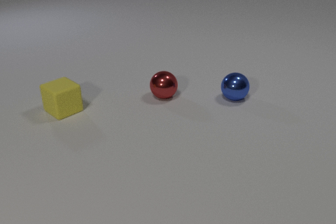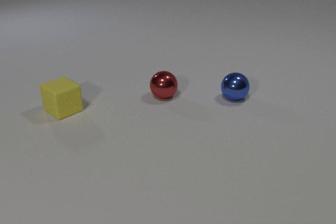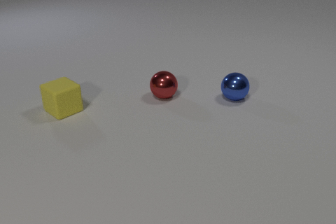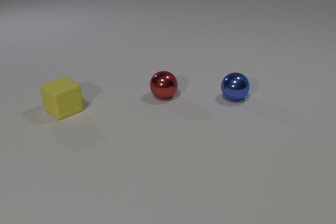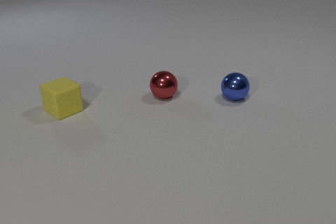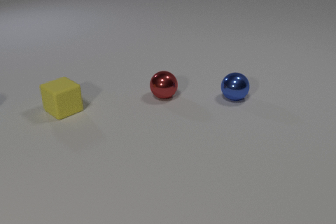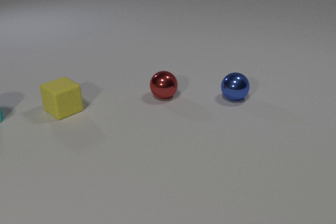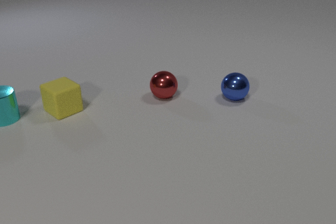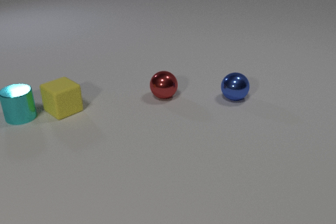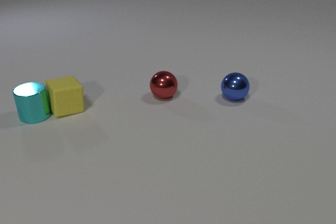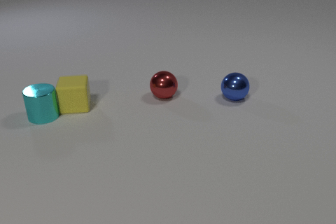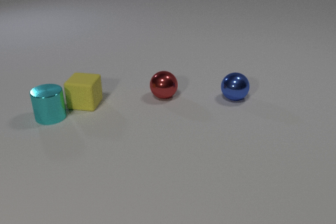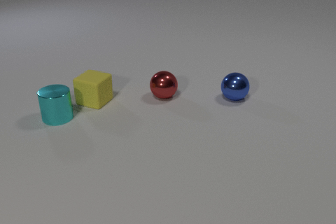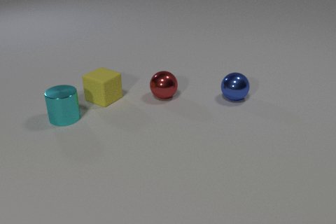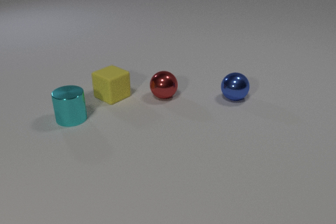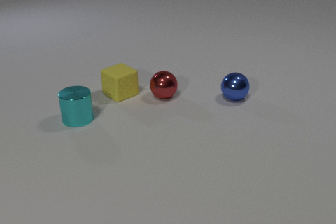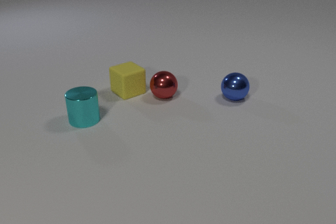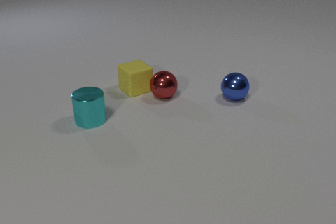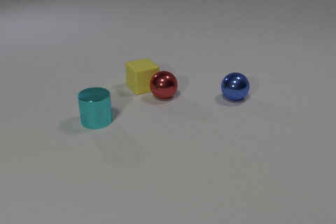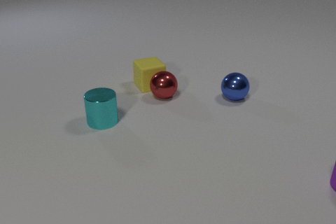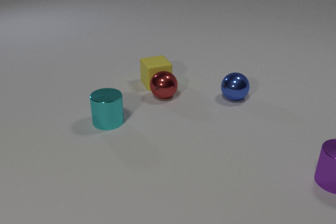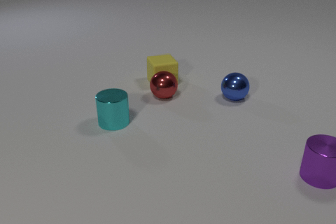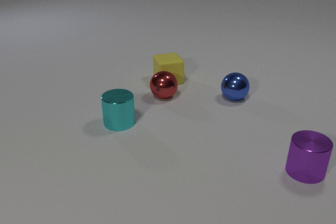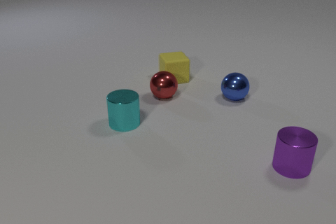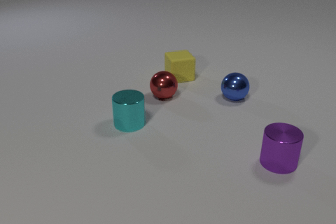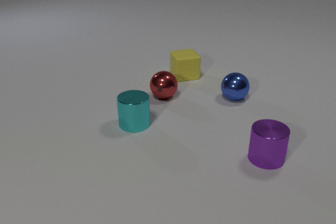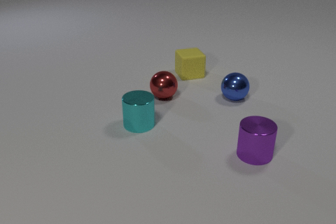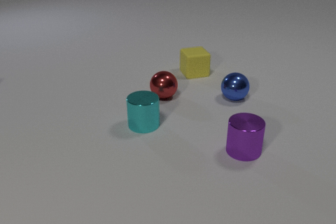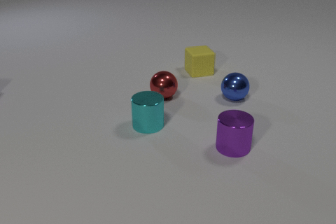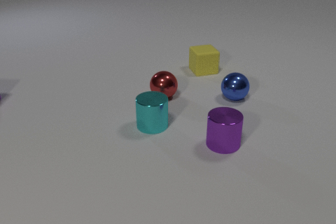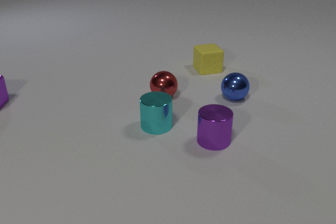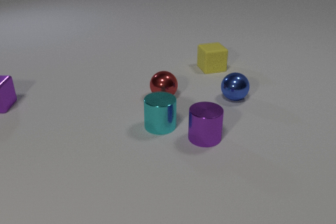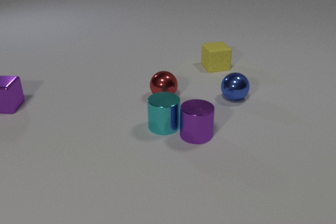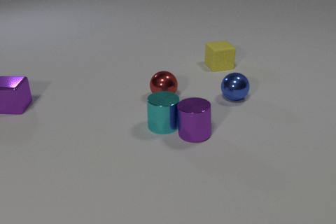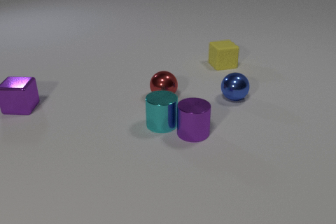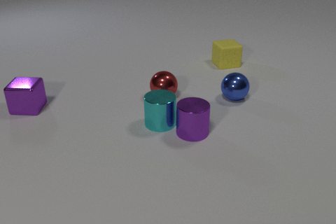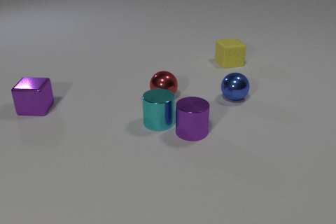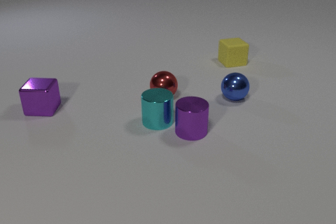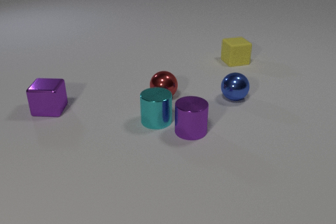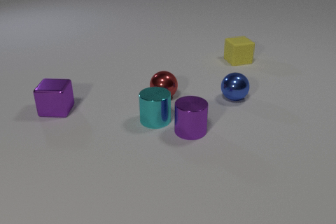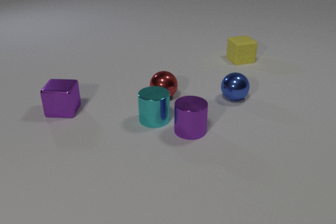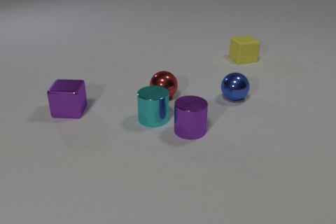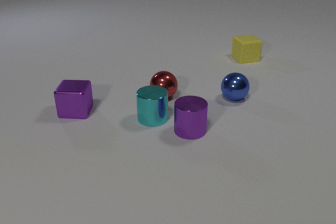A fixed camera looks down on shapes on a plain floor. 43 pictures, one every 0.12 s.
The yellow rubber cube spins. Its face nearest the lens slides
to the left.
The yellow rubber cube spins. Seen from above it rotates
clockwise.
0.00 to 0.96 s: The cyan metal cylinder comes in at the left edge, slides to the right.
0.96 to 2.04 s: The cyan metal cylinder slides to the right. The yellow rubber cube slides to the right and away from the camera, spins so that its near face slides to the left, clockwise seen from above. The cyan metal cylinder and the yellow rubber cube collide.
2.04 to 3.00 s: The cyan metal cylinder slides to the right. The yellow rubber cube slides to the right and away from the camera. The purple metal cylinder comes in at the right edge, slides to the left.
3.00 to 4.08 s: The cyan metal cylinder slides to the right. The yellow rubber cube slides to the right and away from the camera. The purple metal cylinder slides to the left and away from the camera. The purple metal cube comes in at the left edge, slides to the right and toward the camera. The cyan metal cylinder and the purple metal cylinder collide.
4.08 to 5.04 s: The cyan metal cylinder slides away from the camera and to the left. The yellow rubber cube slides to the right and away from the camera. The purple metal cube slides to the right and toward the camera.
What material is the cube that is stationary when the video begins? rubber.
What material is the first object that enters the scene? metal.
Are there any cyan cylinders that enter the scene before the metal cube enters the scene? yes.
